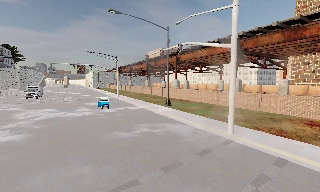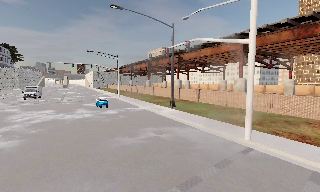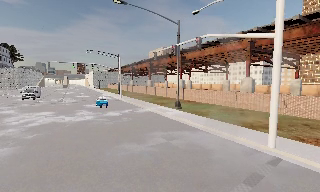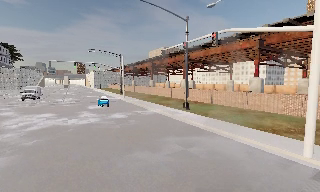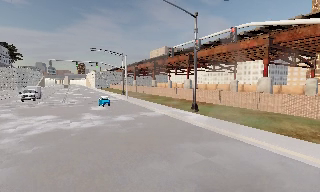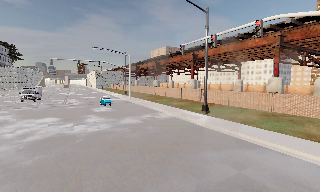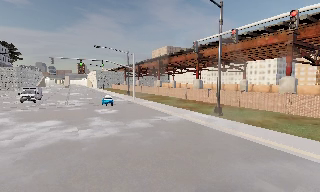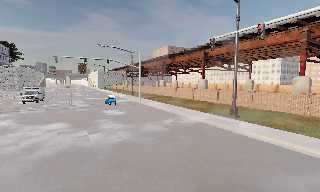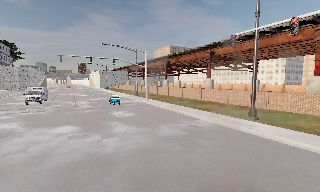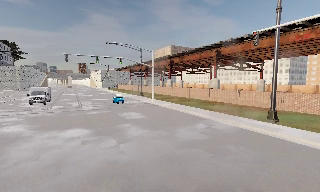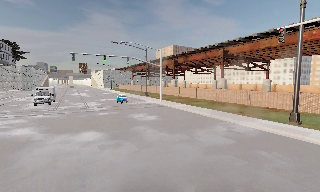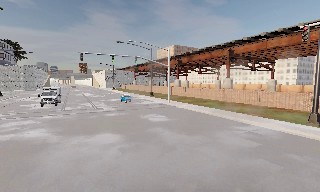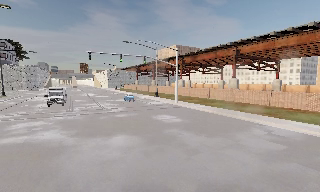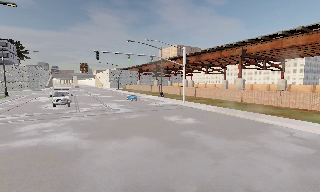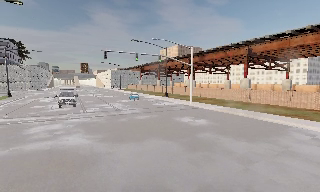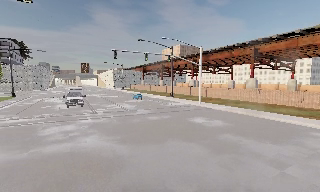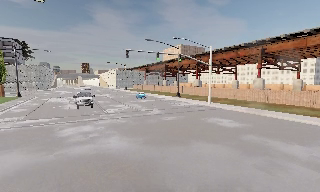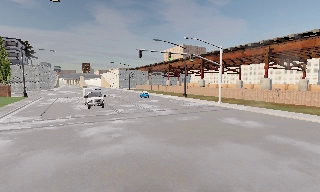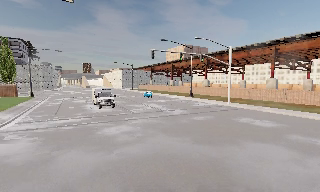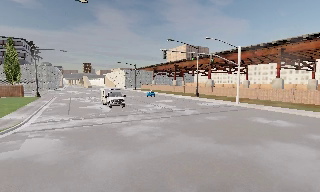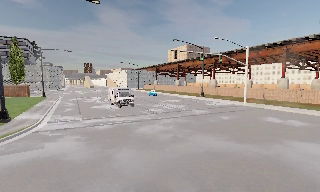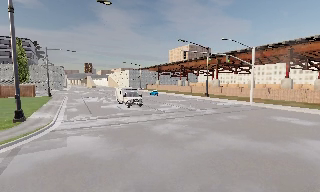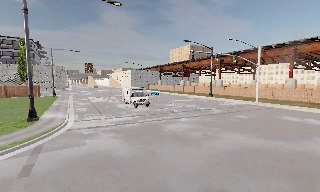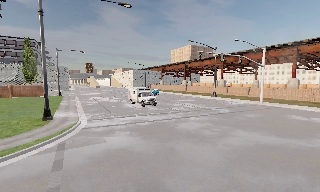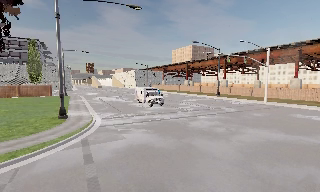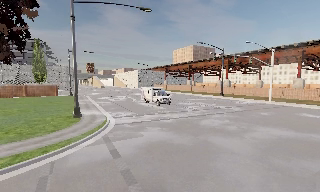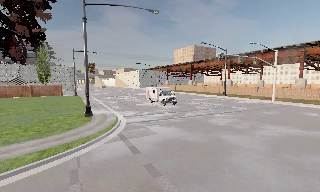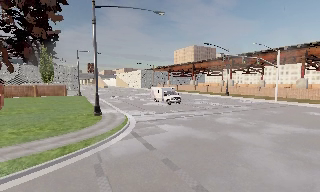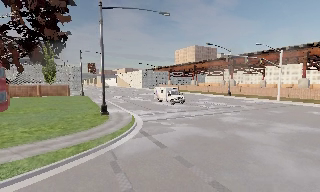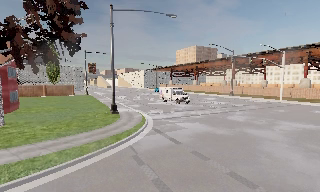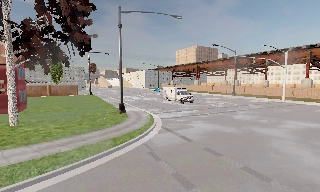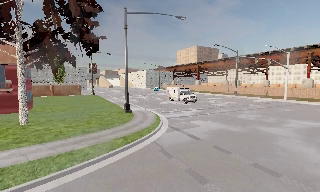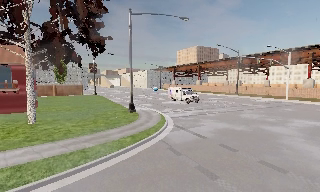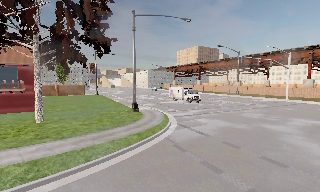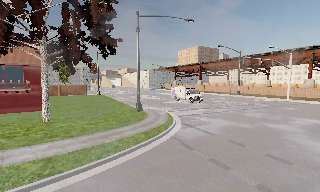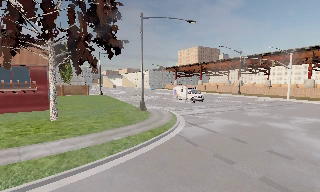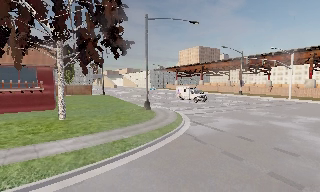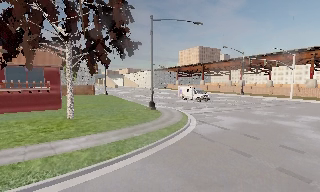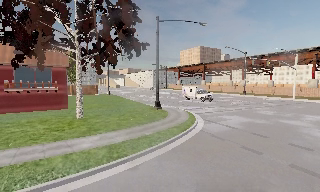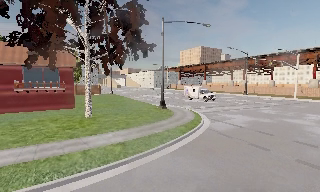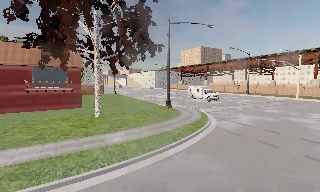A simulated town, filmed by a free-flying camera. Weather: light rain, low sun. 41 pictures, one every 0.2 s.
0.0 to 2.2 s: The camera travels to its left and forward, about 14 m, so close, fixed things drift to the right.
2.2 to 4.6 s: The camera travels to its left, about 14 m, so close, fixed things drift to the right.
4.6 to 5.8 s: The camera travels to its left and backward, about 5 m, so close, fixed things drift to the right.
5.8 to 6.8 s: The camera travels to its left and backward, about 2.5 m, so close, fixed things drift to the right. It loses speed.
6.8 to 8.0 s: The camera travels to its left and backward, about 4 m, so close, fixed things drift to the right.
The film runs forward here.
